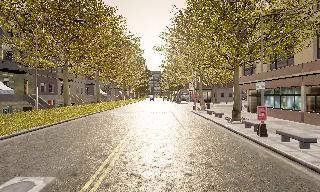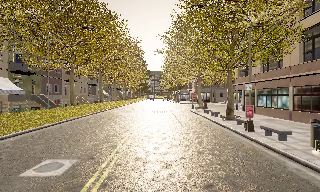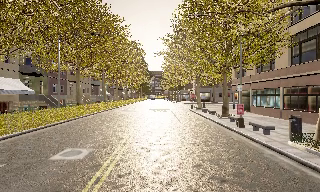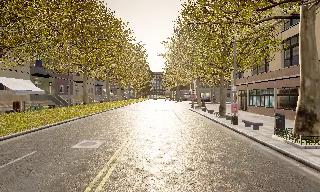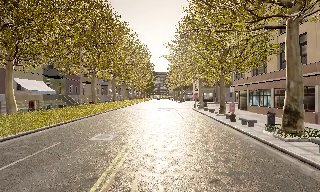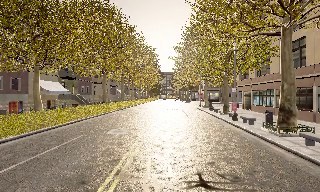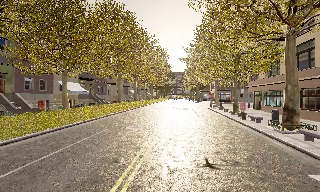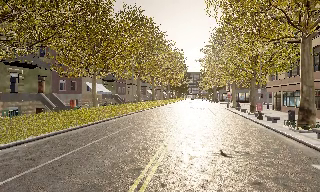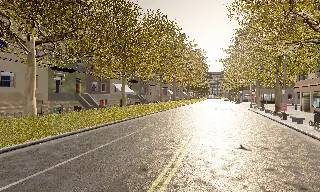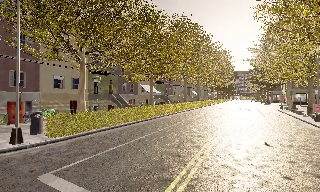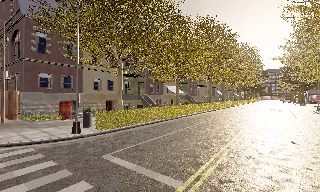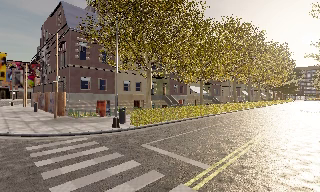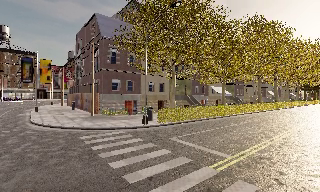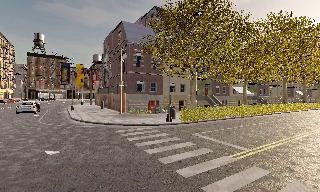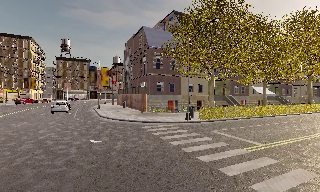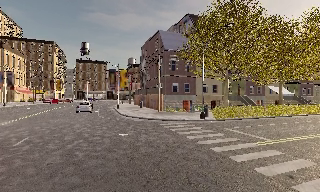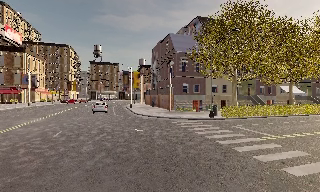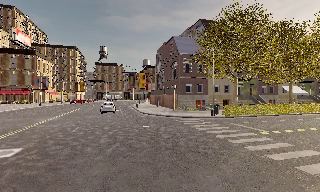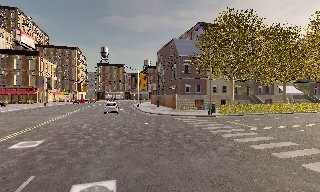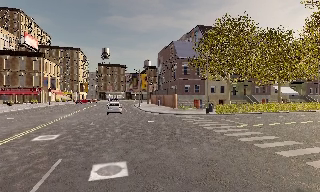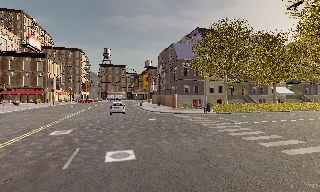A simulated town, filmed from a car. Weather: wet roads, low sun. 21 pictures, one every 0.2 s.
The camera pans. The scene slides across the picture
to the right.
The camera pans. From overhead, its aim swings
counterclockwise.
0.0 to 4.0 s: The camera pans to its left, which is counterclockwise from overhead, by about 75 degrees. It travels backward, about 25 m.
The film runs backward here.
